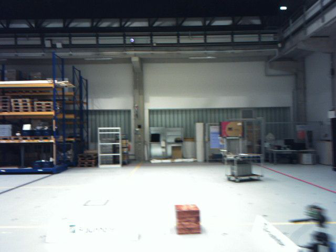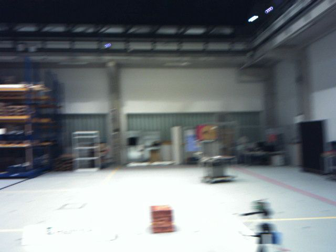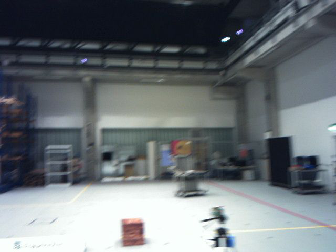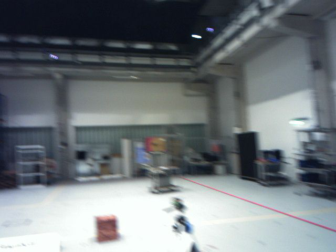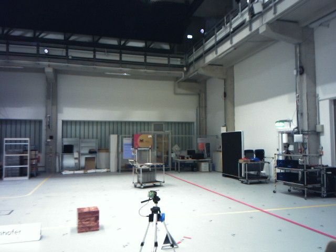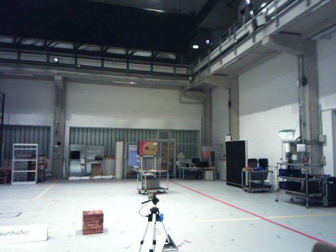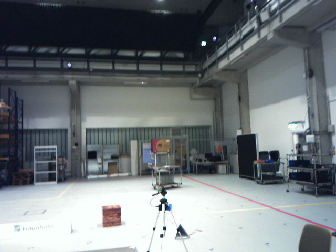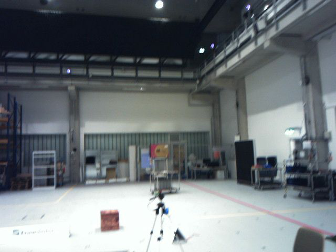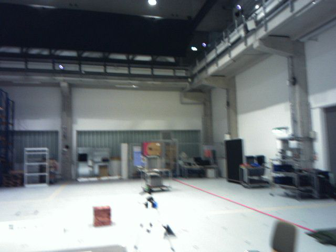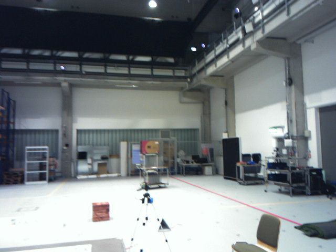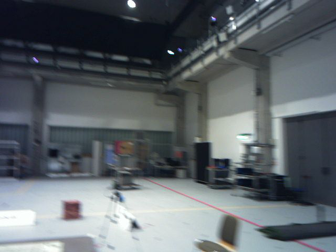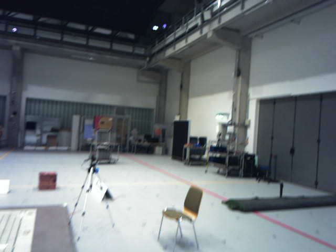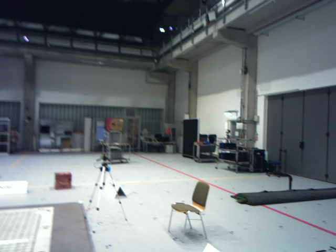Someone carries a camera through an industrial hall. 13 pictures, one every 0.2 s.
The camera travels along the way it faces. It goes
backward.
0.0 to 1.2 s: The scene slides to the left, as the camera pans about 15 degrees to its right. It travels backward, about 1.8 m, so what stands in front gets smaller.
1.2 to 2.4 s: The camera travels backward, about 1.4 m, so what stands in front gets smaller.
The film runs backward here.
